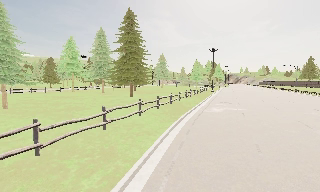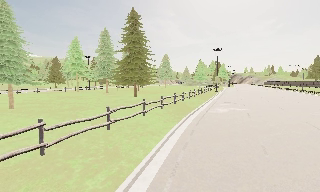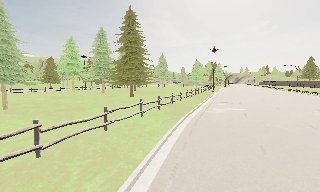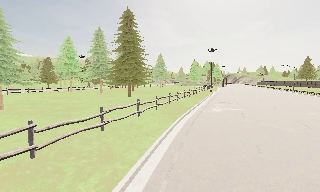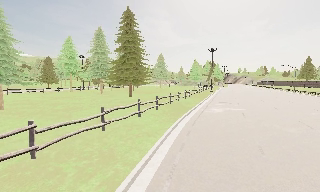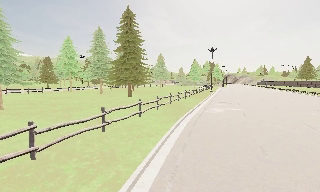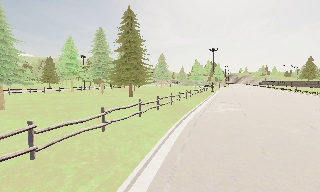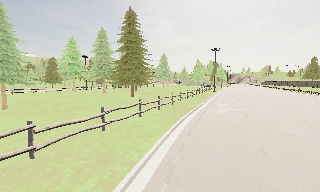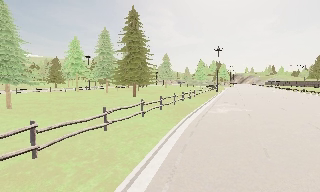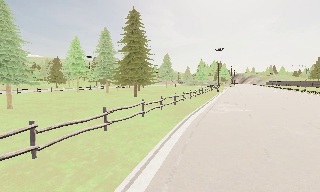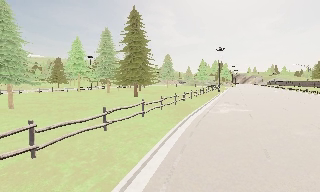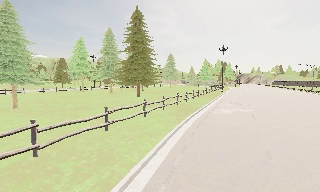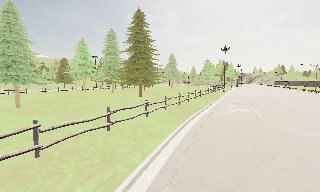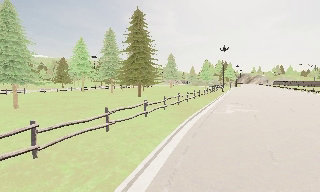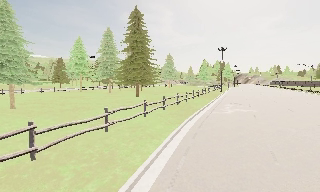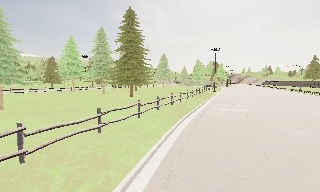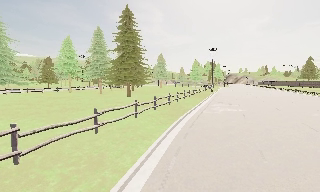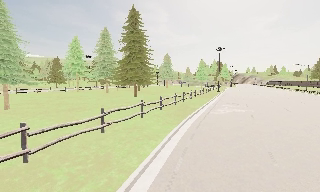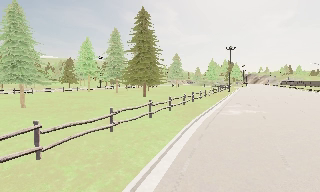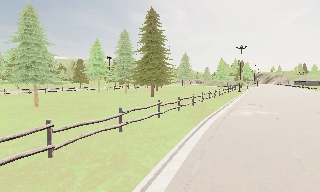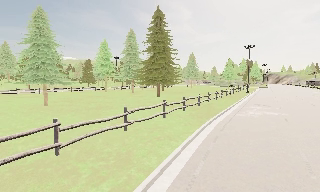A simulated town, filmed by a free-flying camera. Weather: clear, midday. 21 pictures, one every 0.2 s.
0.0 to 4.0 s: The camera swings to its left by about 10 degrees, and the scene slides to the right. It travels forward, about 1 m, so what stands in front looms larger.
The film runs forward here.
